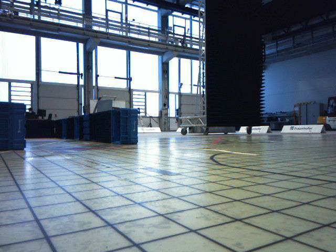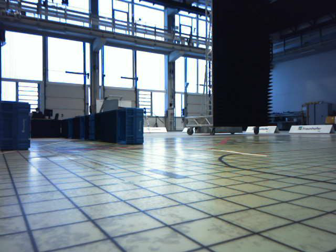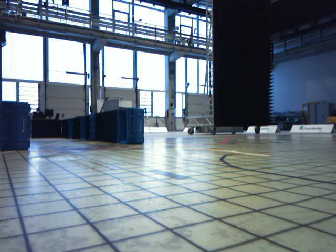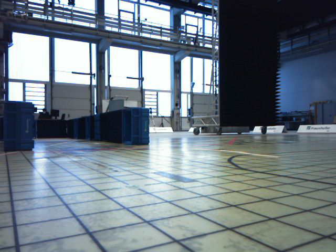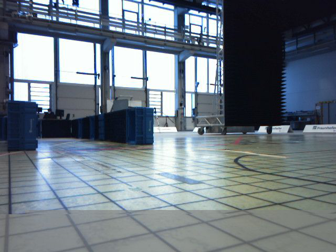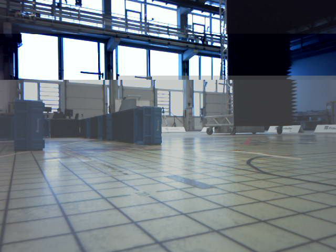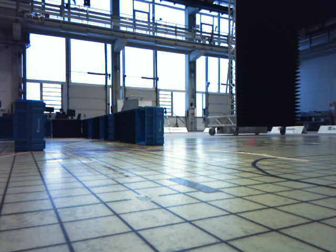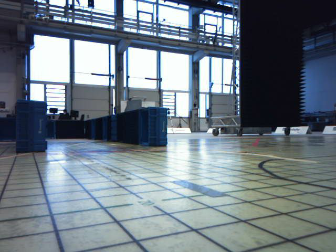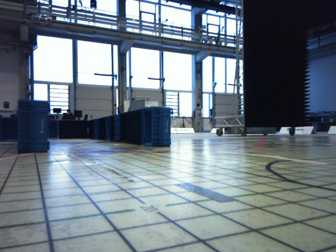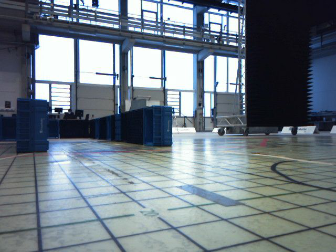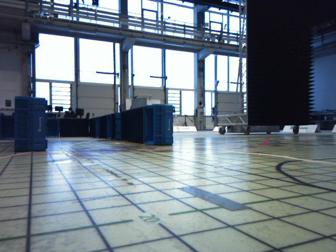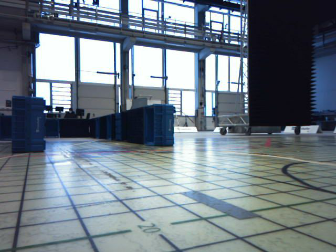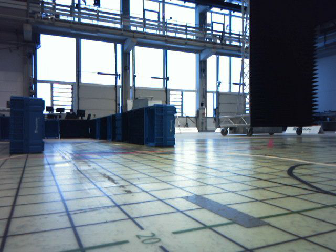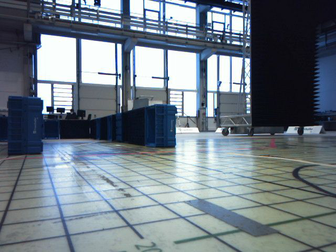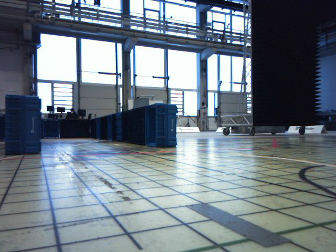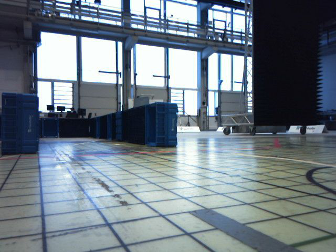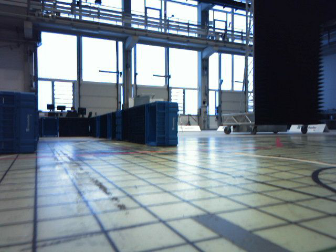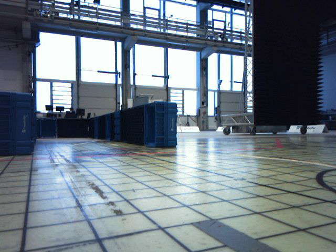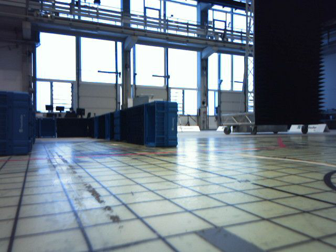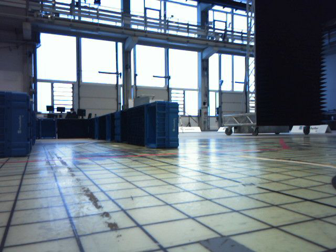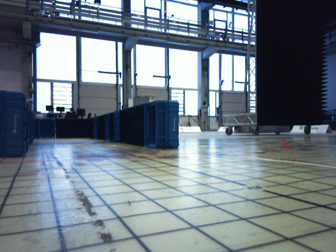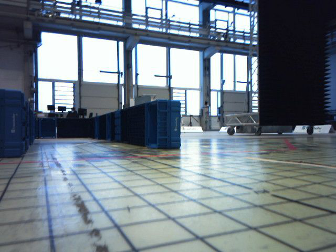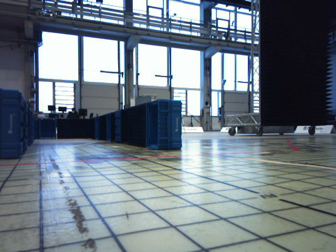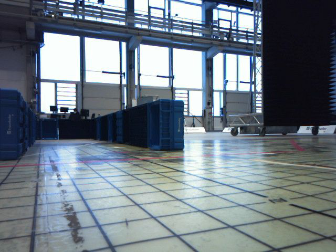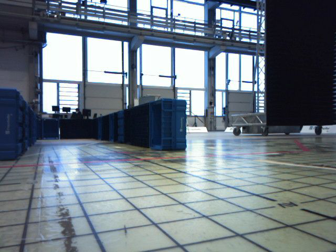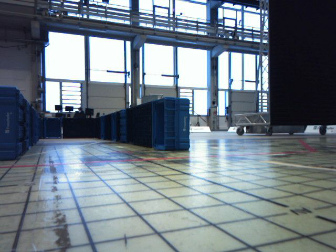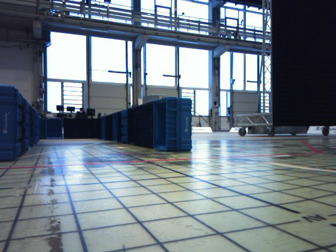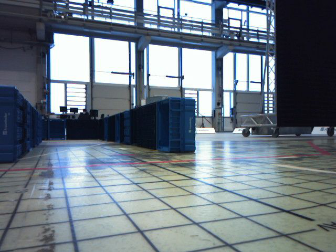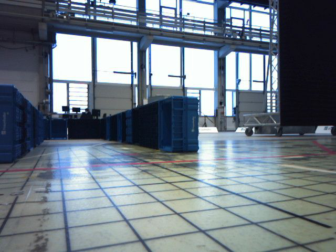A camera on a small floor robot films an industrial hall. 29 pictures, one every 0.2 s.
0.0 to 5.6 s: The camera travels forward, about 1.2 m, so what stands in front looms larger.
The film runs forward here.
